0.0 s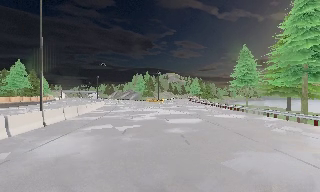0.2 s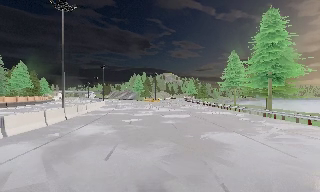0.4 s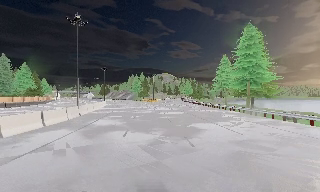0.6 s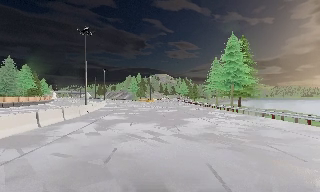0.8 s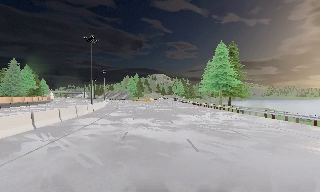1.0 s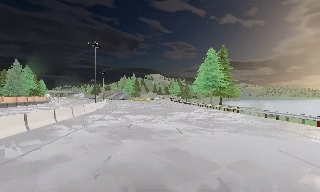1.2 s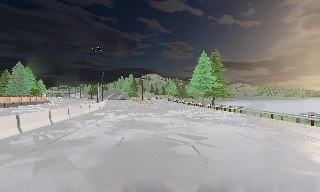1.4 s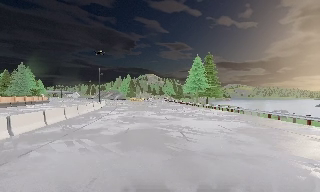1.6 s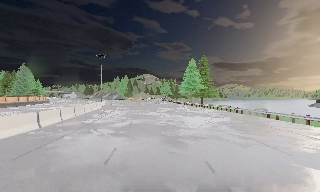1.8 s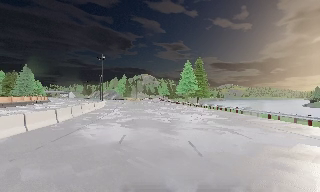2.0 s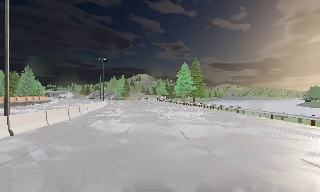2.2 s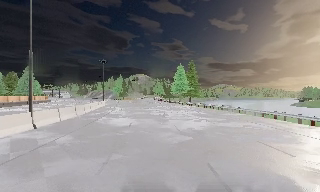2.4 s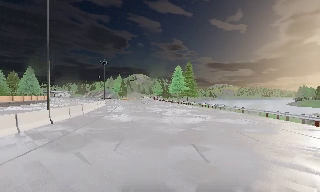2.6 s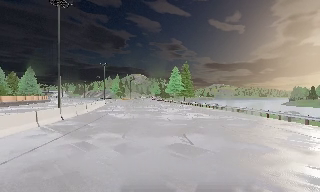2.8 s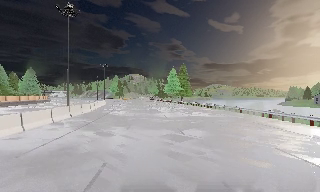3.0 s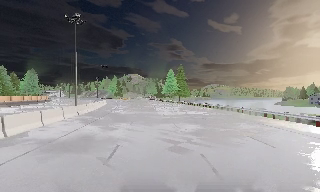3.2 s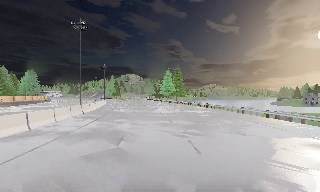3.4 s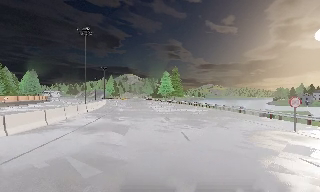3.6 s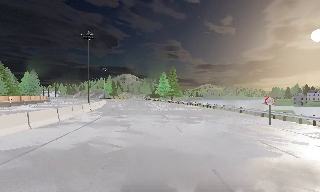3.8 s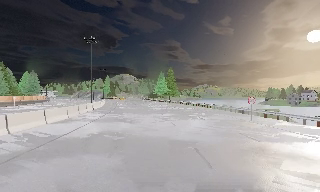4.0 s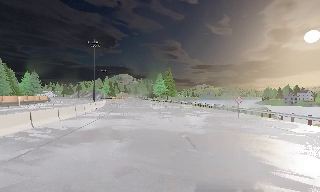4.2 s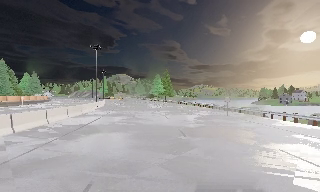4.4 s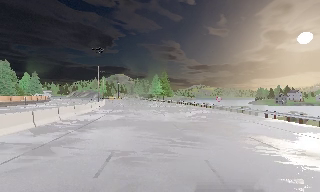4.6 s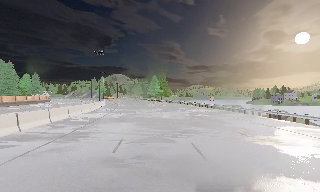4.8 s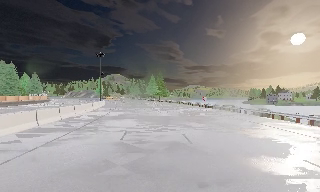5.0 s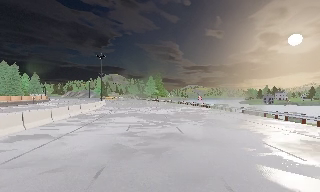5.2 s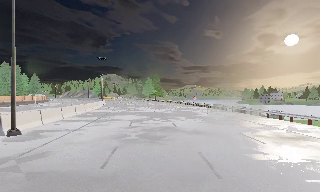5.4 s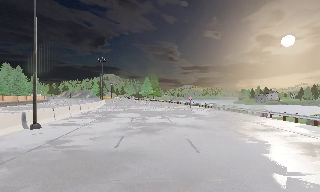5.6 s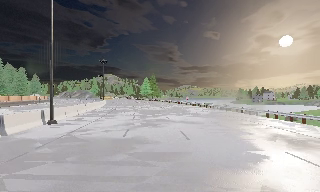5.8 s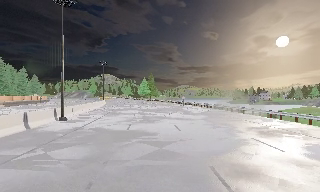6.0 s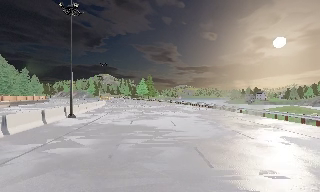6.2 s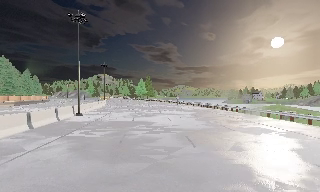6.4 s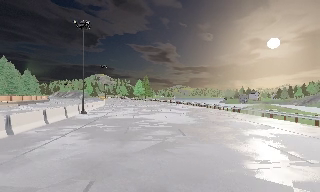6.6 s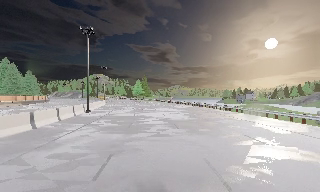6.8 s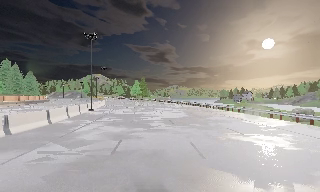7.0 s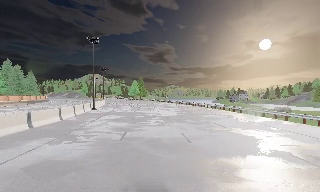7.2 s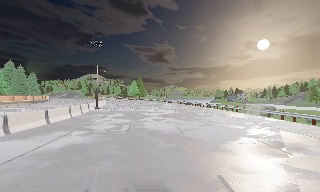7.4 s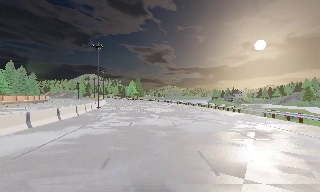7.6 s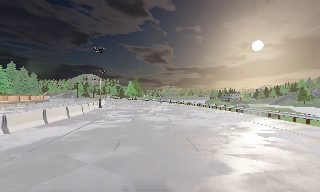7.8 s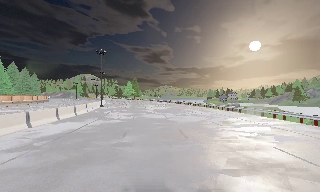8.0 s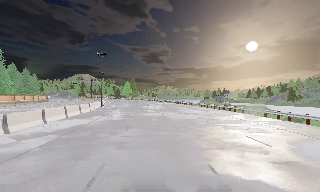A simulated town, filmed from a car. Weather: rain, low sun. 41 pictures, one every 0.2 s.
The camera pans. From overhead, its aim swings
clockwise.
The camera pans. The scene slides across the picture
to the left.
0.0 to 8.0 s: The scene slides to the left, as the camera pans about 30 degrees to its right. It travels backward, about 90 m.
The film runs backward here.
